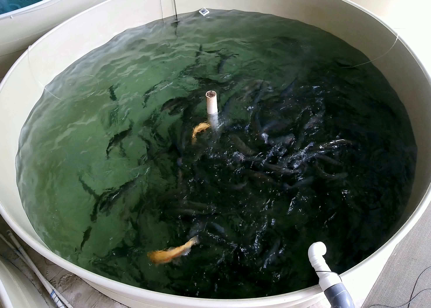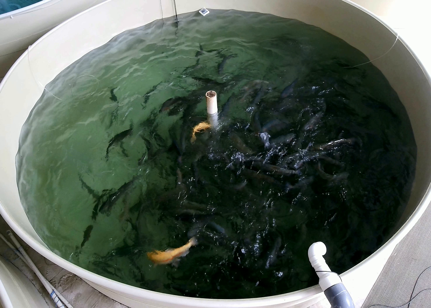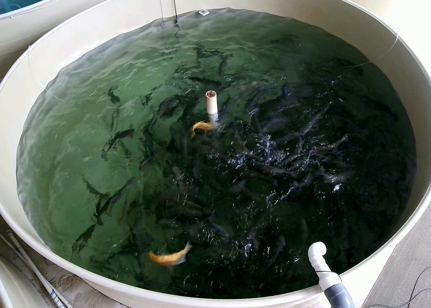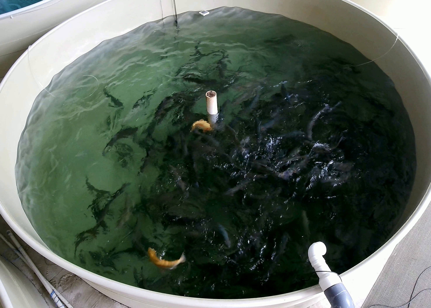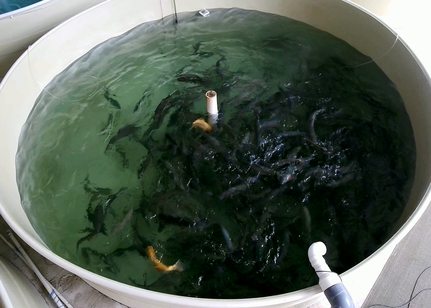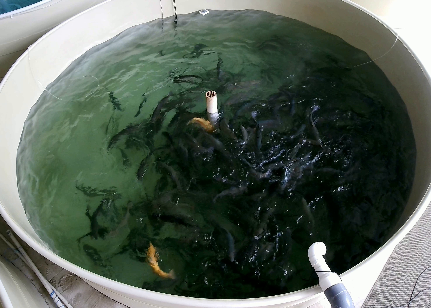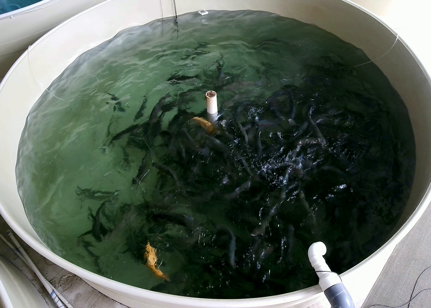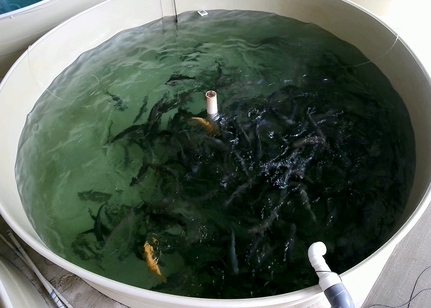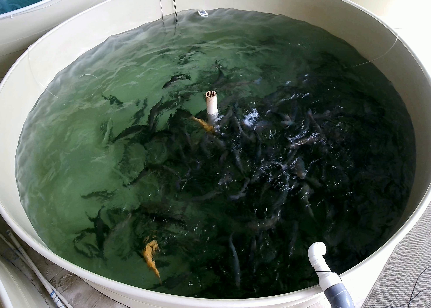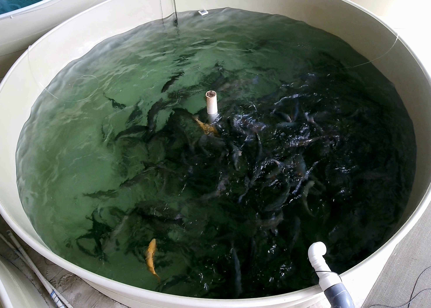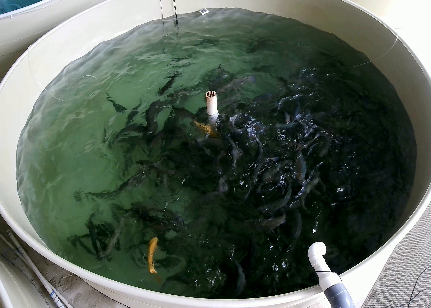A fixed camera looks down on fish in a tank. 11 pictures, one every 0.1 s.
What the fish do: Weak feeding.
